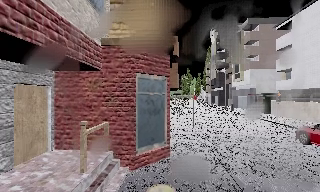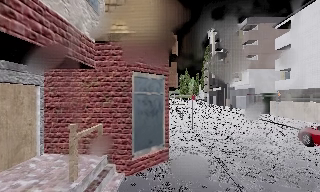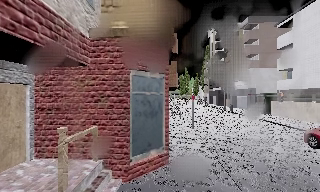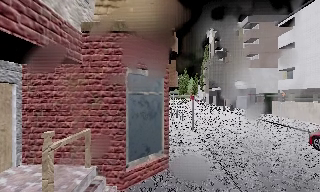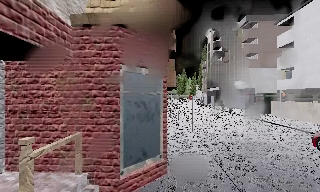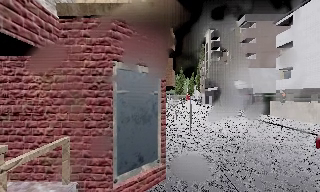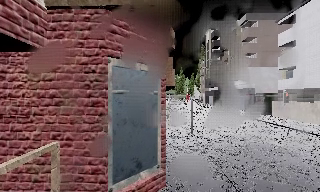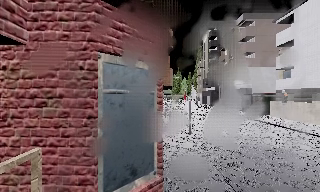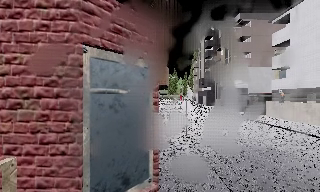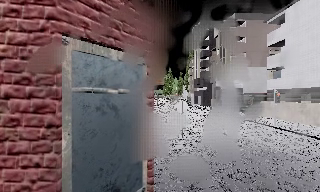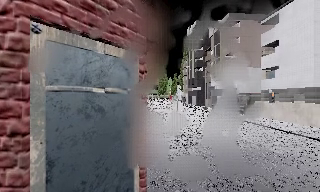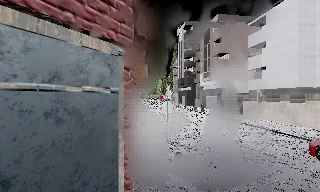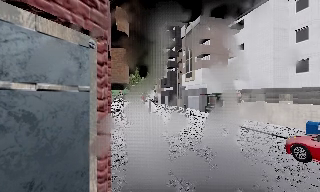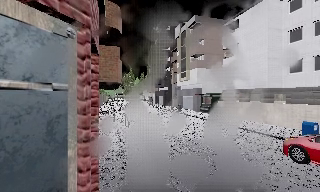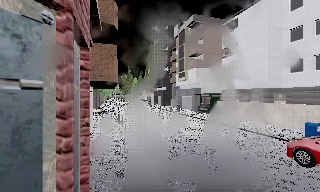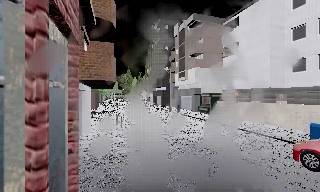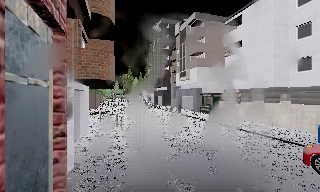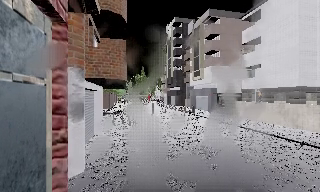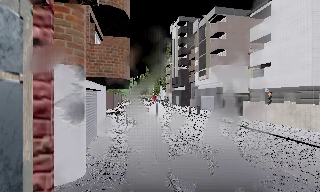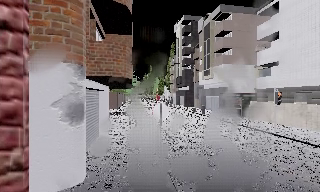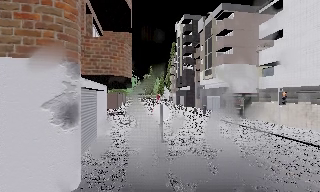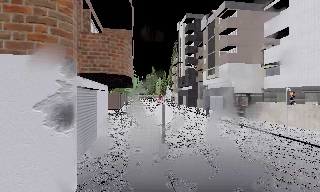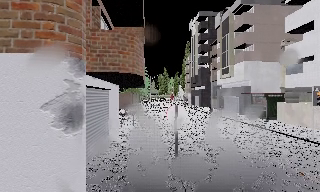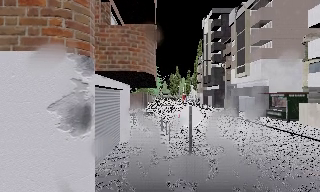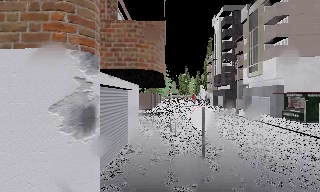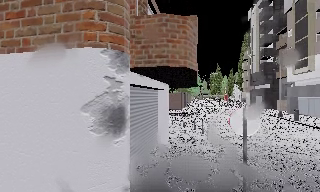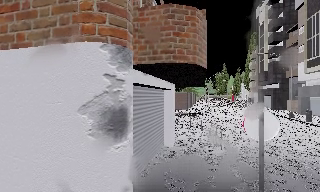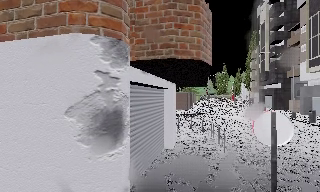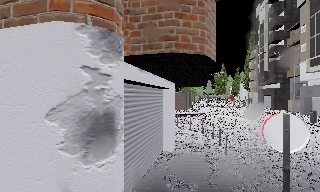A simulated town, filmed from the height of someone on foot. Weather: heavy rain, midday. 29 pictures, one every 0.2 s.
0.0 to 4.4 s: The camera travels forward, about 8 m, so what stands in front looms larger.
4.4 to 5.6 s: The camera swings to its left by about 20 degrees, and the scene slides to the right. It travels forward, about 2 m, so what stands in front looms larger.
The film runs forward here.
